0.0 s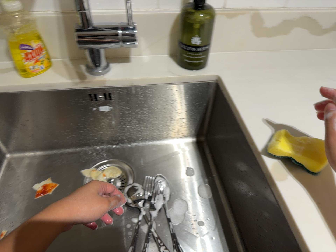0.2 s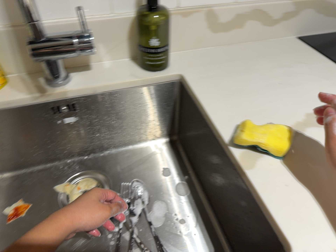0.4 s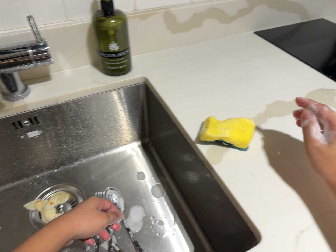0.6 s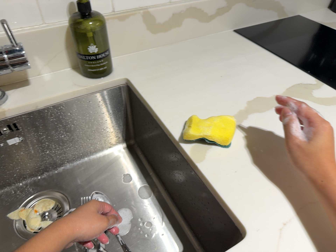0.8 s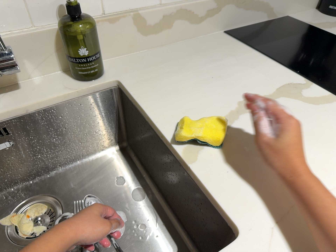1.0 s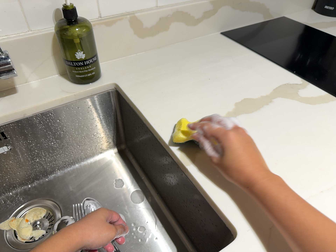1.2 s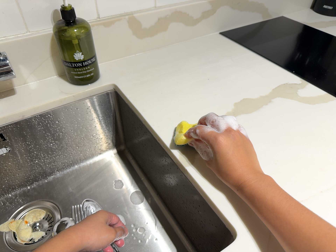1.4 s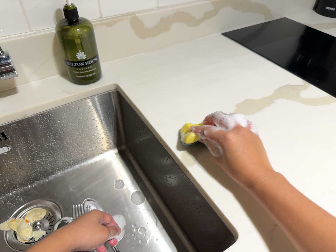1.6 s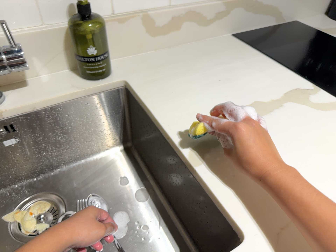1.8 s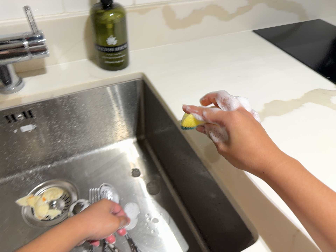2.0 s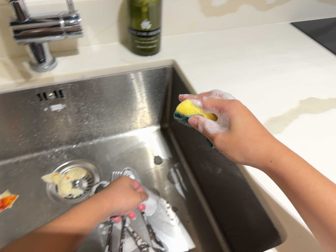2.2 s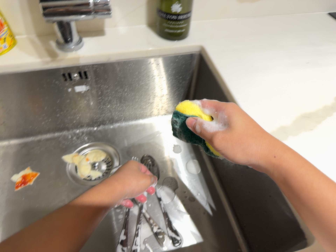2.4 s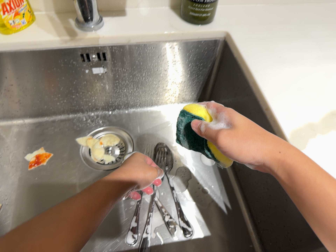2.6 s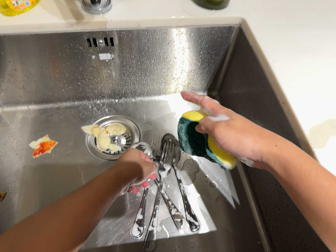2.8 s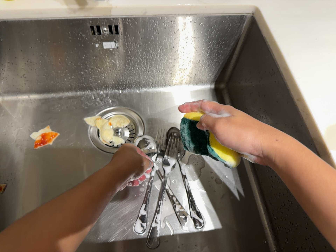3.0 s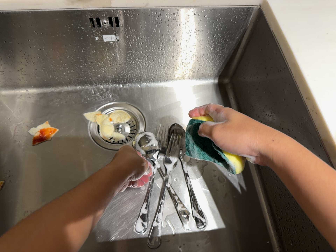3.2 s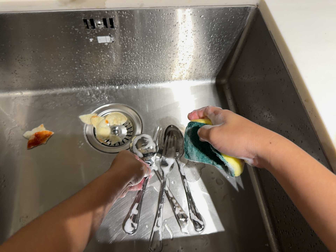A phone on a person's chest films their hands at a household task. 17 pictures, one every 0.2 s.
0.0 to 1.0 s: The scene slides to the left, as the camera pans about 15 degrees to its right. It rolls about its line of sight by about 20 degrees, and the scene rotates counterclockwise.
1.0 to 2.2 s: The camera swings to its left by about 10 degrees, and the scene slides to the right. It travels to its left, about 6 cm, so close, fixed things drift to the right. It rolls about its line of sight by about 15 degrees, and the scene rotates clockwise.
2.2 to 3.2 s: The camera travels forward, about 9 cm, so what stands in front looms larger. Its aim tips toward the bottom of its view by about 10 degrees, and the scene shifts upward.
The film runs backward here.
